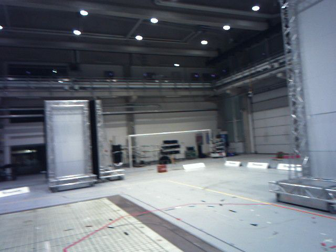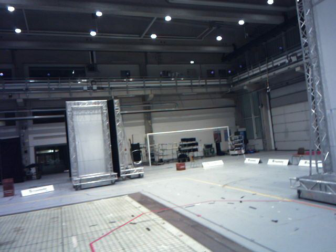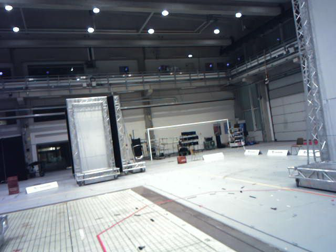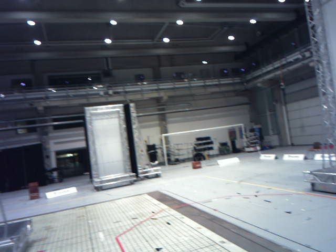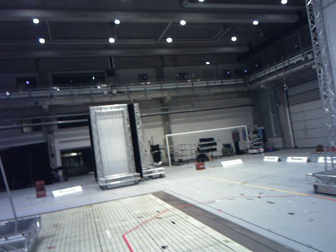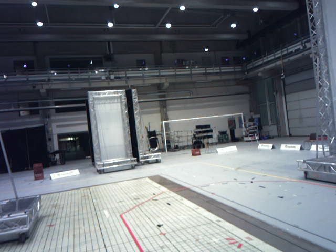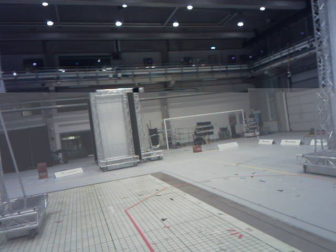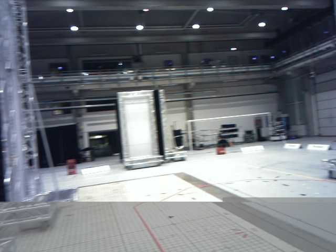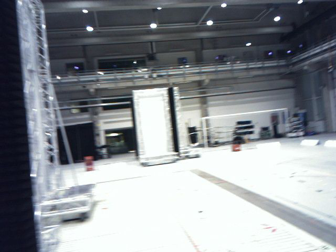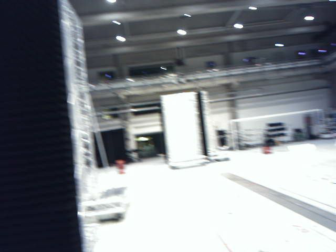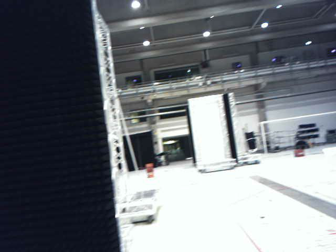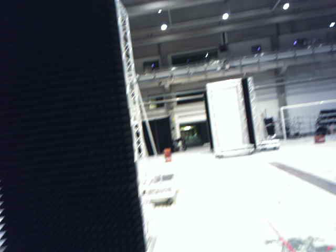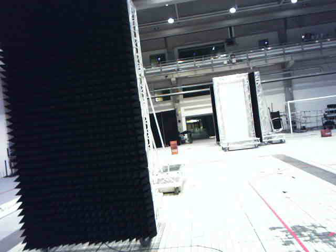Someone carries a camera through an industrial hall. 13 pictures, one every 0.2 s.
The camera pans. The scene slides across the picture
to the right.
The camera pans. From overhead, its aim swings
counterclockwise.
0.0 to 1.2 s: The camera travels backward, about 1.2 m, so what stands in front gets smaller.
1.2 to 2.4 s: The camera pans to its left, which is counterclockwise from overhead, by about 25 degrees. It travels backward, about 1 m, so what stands in front gets smaller.
The film runs backward here.
